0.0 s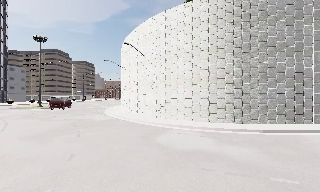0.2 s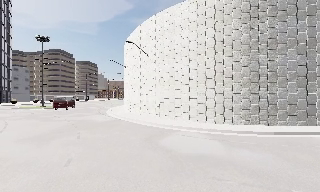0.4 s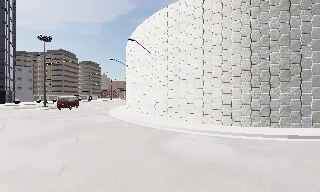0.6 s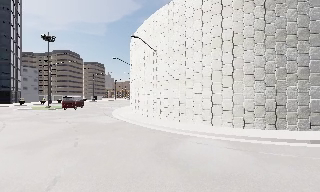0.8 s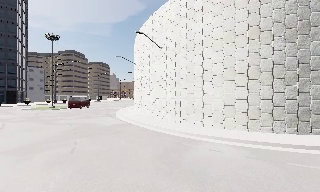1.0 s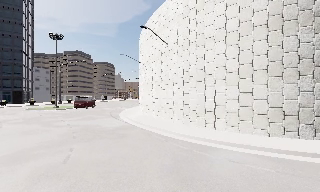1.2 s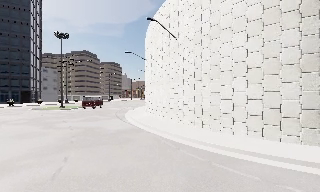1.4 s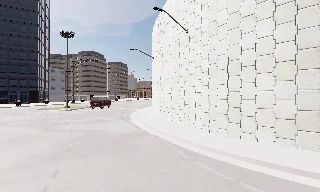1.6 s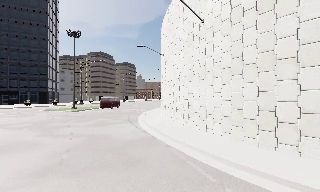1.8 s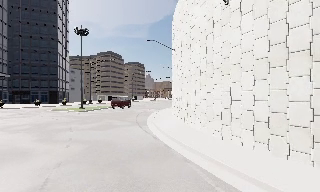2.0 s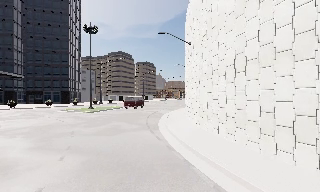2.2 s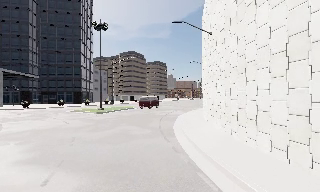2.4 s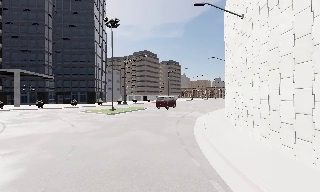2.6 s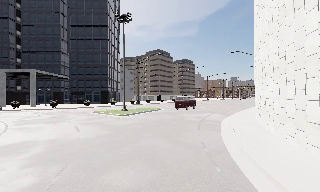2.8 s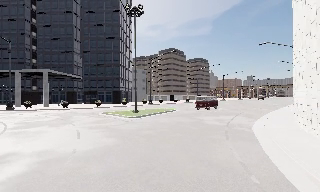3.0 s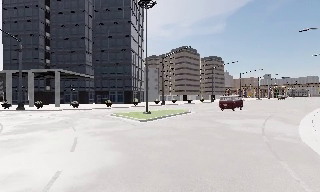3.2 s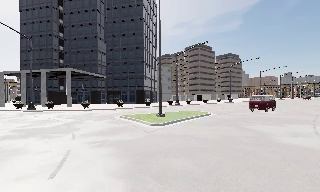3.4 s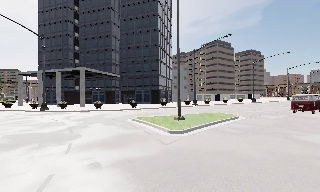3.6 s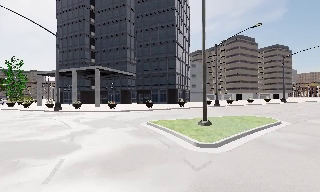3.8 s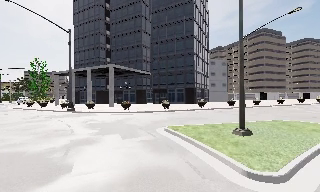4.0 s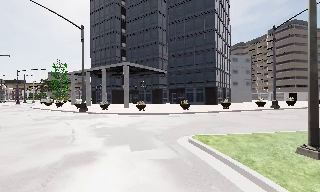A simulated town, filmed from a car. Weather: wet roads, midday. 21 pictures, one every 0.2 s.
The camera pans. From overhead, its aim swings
counterclockwise.
The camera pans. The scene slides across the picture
to the right.
0.0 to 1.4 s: The camera swings to its left by about 10 degrees, and the scene slides to the right. It travels forward, about 5 m, so what stands in front looms larger. It gains speed.
1.4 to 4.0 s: The camera pans to its left, which is counterclockwise from overhead, by about 60 degrees. It travels forward, about 25 m.
The film runs forward here.
